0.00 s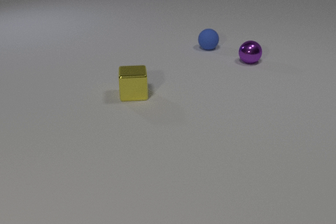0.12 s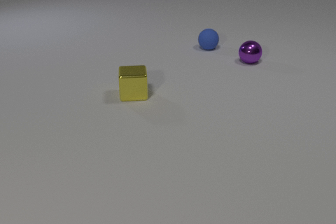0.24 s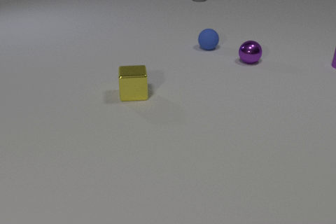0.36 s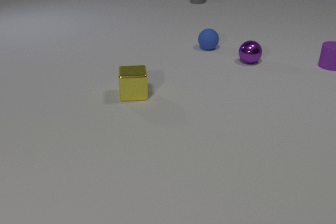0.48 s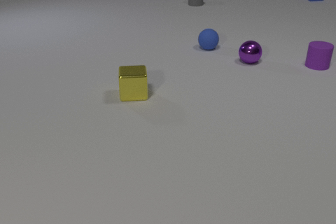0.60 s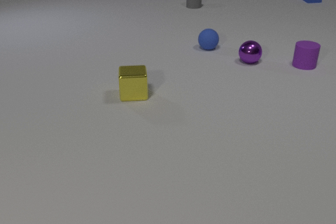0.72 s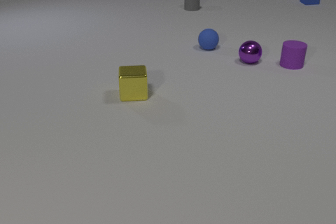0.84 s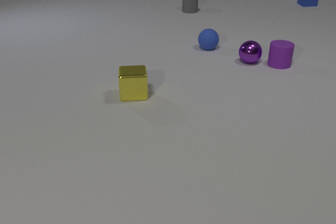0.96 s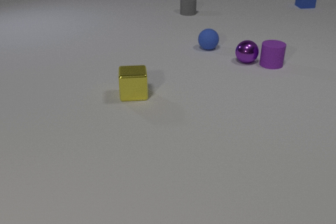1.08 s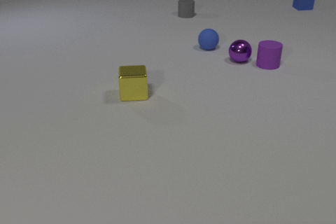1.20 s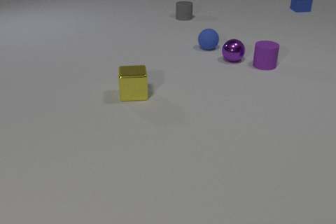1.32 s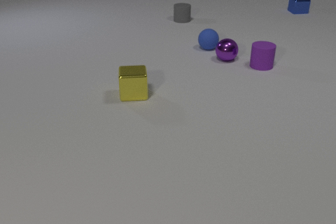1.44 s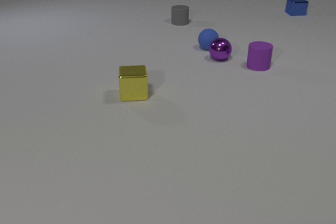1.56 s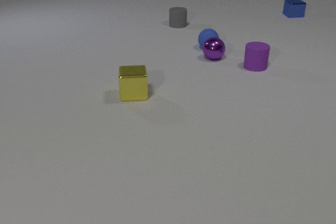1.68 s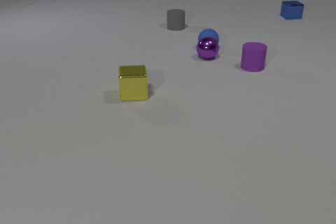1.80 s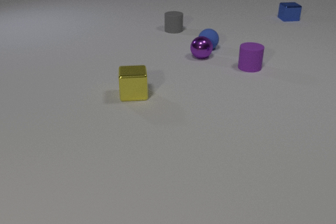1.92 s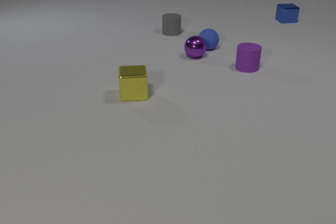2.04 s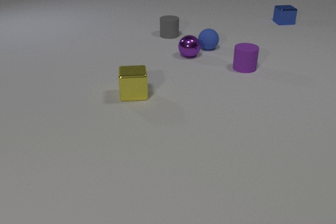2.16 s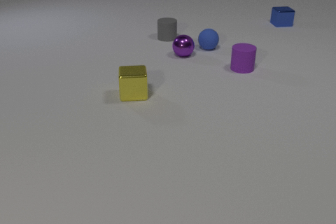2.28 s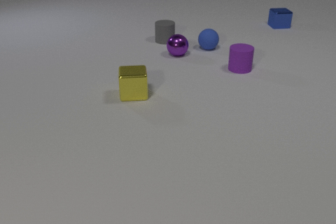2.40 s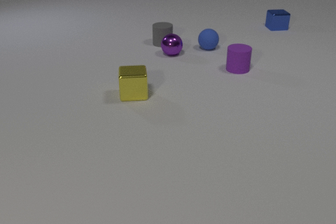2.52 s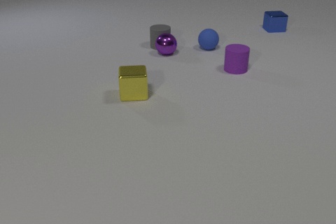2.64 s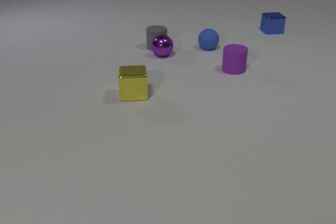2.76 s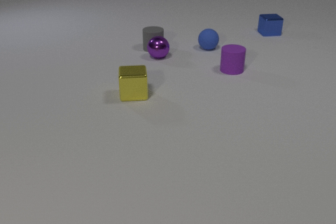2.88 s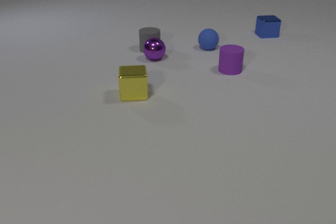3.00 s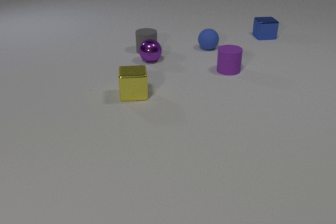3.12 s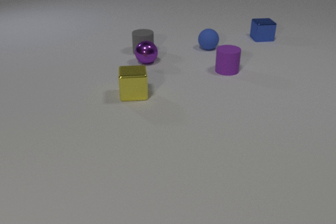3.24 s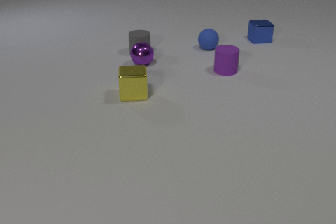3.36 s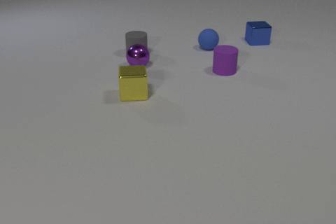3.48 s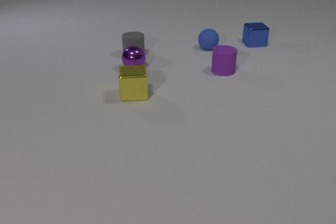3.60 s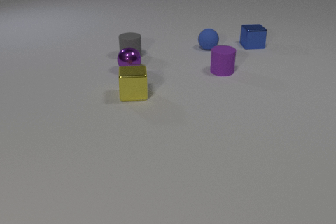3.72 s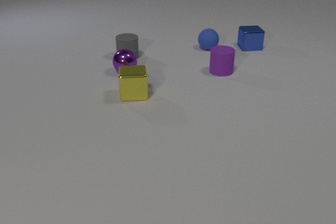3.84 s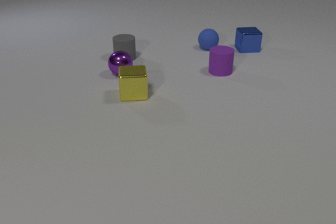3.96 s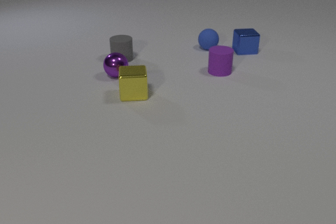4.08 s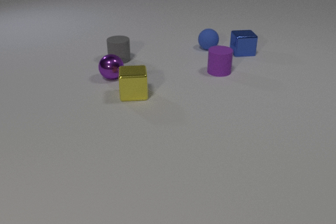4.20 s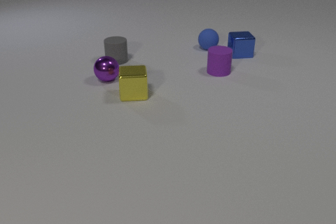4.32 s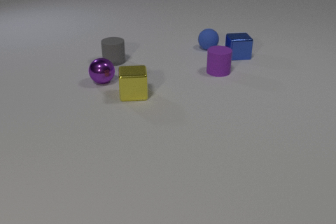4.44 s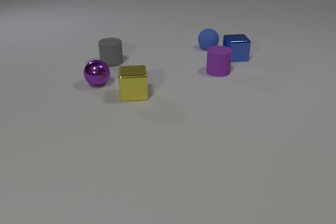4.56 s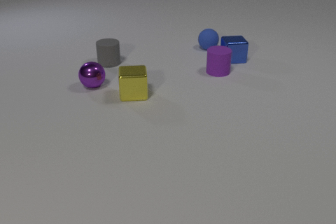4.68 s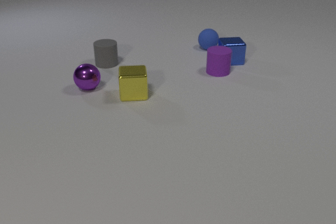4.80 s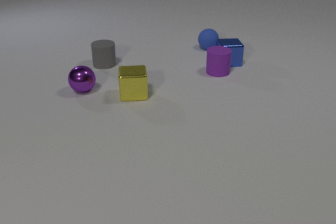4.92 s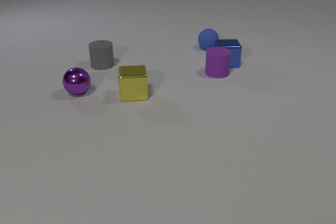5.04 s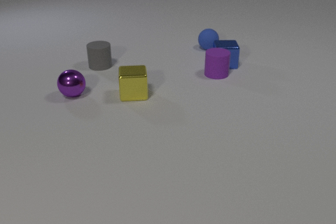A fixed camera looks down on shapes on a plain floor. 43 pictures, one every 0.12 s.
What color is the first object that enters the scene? blue.
How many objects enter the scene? 2.
What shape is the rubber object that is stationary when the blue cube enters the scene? sphere.
0.00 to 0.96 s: The purple rubber cylinder comes in at the right edge, slides to the left. The blue metal cube comes in at the top edge, slides toward the camera. The gray rubber cylinder slides toward the camera. The purple rubber cylinder and the purple metal sphere collide.
0.96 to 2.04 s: The purple rubber cylinder slides to the left and toward the camera. The purple metal sphere rolls to the left. The blue metal cube slides toward the camera. The gray rubber cylinder slides toward the camera.
2.04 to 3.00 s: The purple rubber cylinder slides to the left and toward the camera. The purple metal sphere rolls to the left. The blue metal cube slides toward the camera. The gray rubber cylinder slides toward the camera and to the left. The purple metal sphere and the gray rubber cylinder collide.
3.00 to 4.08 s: The purple rubber cylinder slides to the left. The purple metal sphere rolls toward the camera and to the left. The blue metal cube slides toward the camera. The gray rubber cylinder slides to the left and toward the camera.
4.08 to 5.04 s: The purple rubber cylinder slides toward the camera. The purple metal sphere rolls to the left and toward the camera. The blue metal cube slides toward the camera and to the left. The gray rubber cylinder slides to the left and toward the camera. The purple rubber cylinder and the blue metal cube collide.
